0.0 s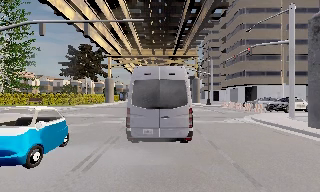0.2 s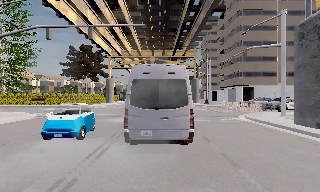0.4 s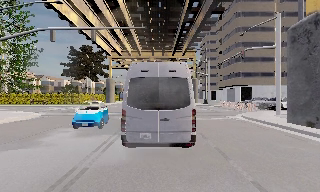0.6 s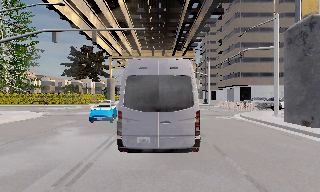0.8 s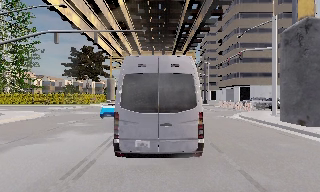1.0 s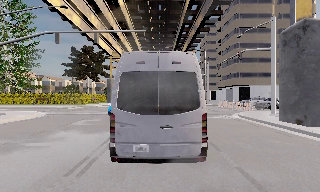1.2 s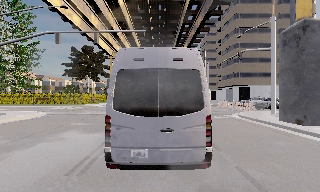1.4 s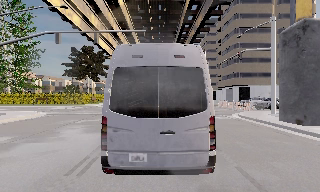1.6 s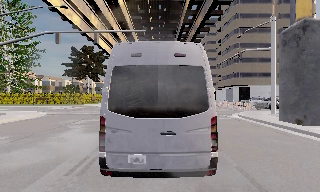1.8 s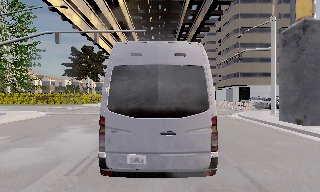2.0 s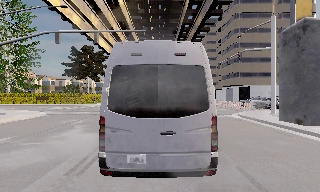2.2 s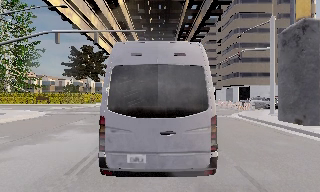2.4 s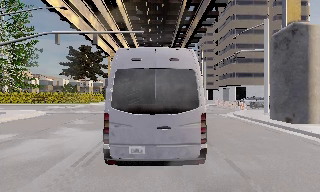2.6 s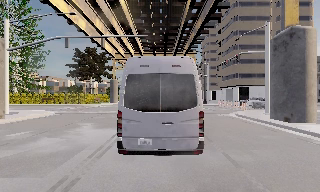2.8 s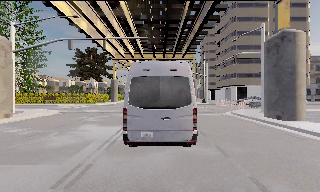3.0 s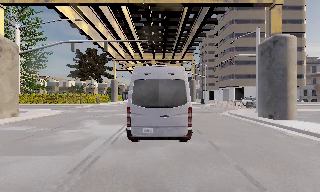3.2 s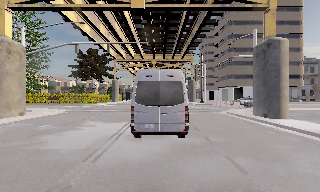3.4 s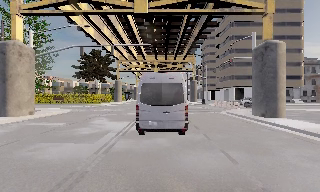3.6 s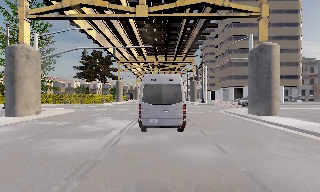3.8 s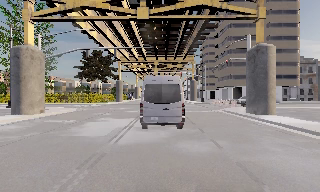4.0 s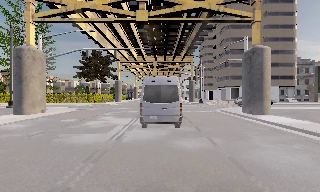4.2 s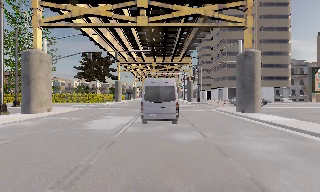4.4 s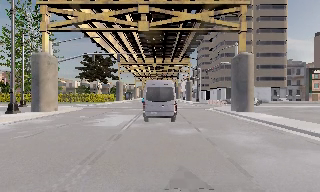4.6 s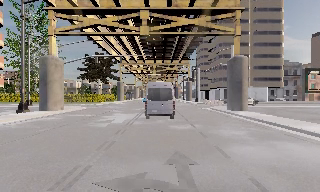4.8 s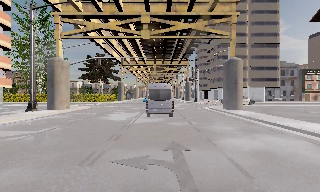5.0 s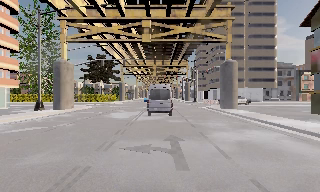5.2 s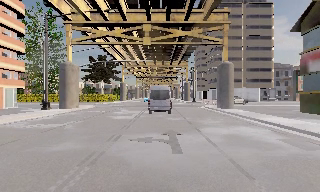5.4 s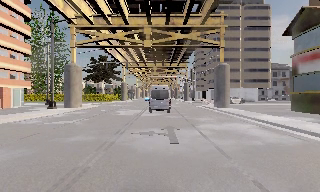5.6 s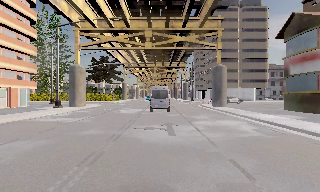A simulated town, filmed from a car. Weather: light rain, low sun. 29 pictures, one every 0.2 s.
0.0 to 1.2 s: The camera travels backward, about 2 m, so what stands in front gets smaller. It loses speed.
1.2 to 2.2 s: The camera keeps its place and its aim.
2.2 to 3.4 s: The camera travels backward, about 3 m, so what stands in front gets smaller.
3.4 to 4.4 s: The camera travels backward, about 3.5 m, so what stands in front gets smaller. It gains speed.
4.4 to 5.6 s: The camera travels backward, about 6 m, so what stands in front gets smaller.
The film runs backward here.
